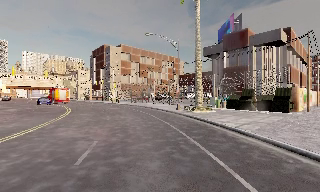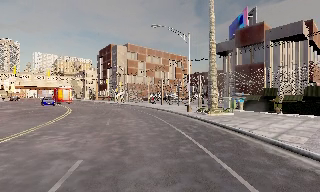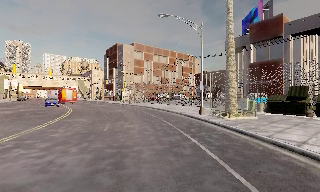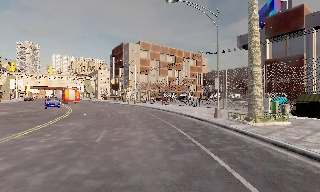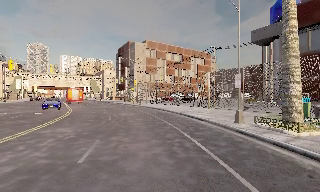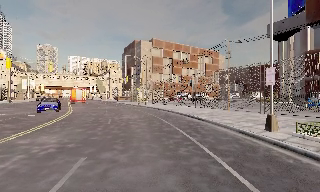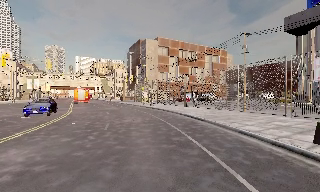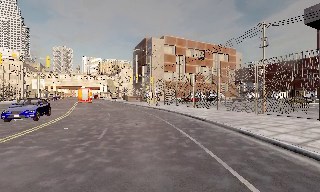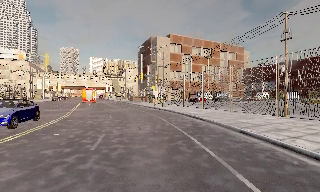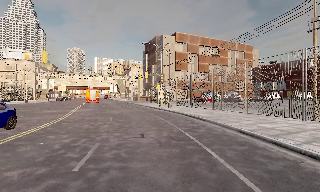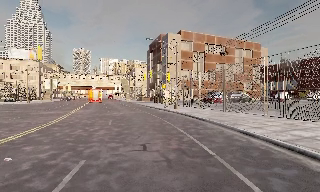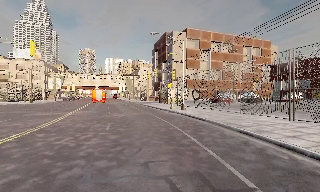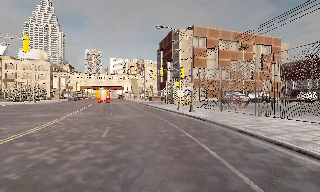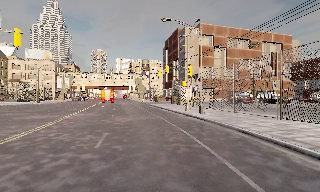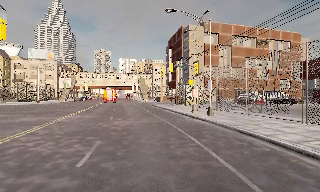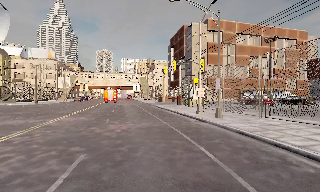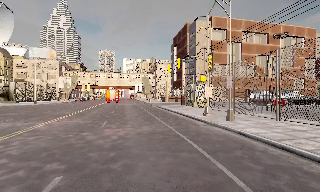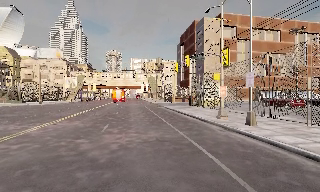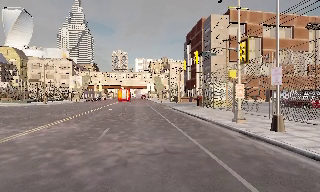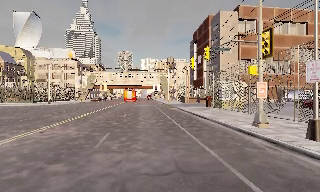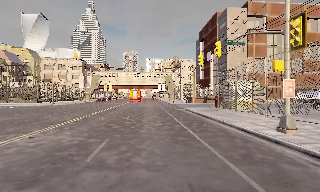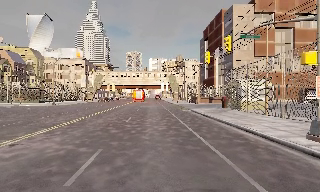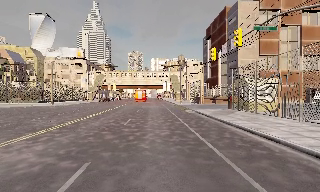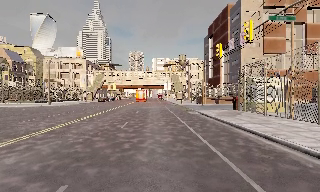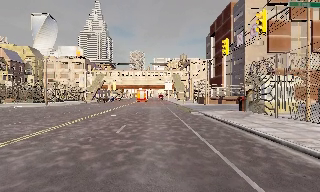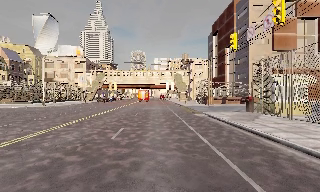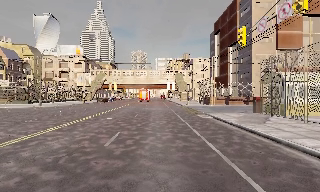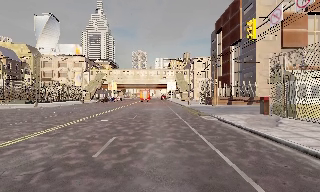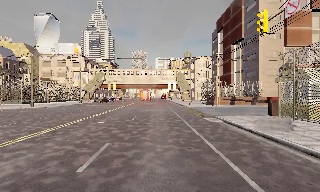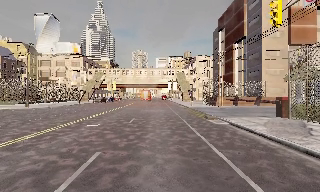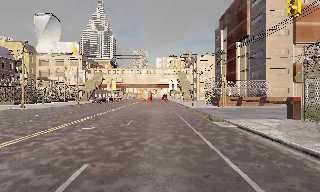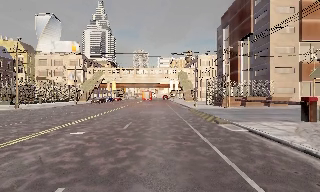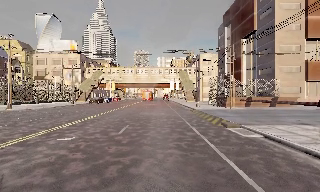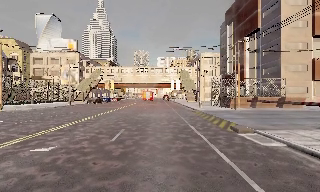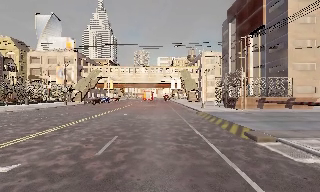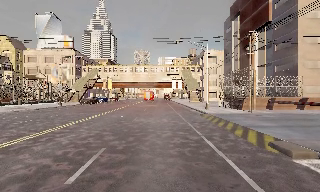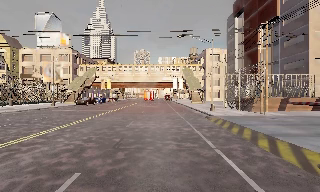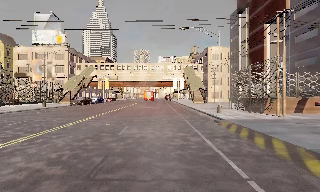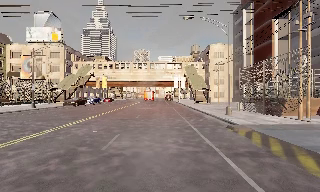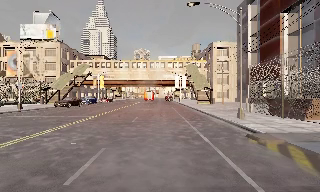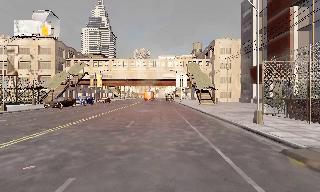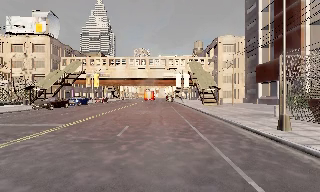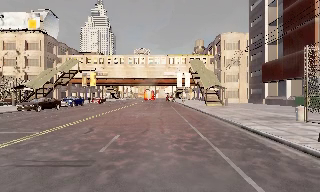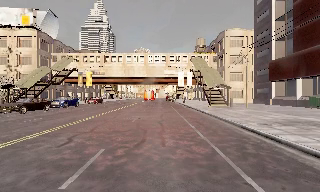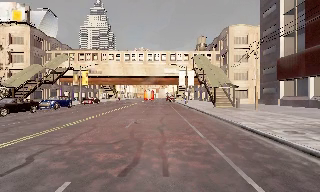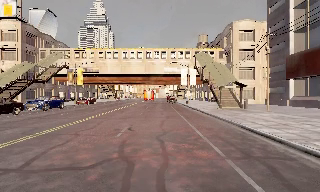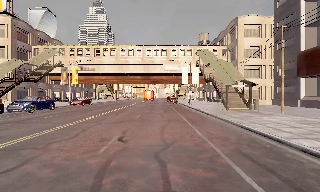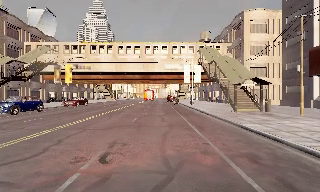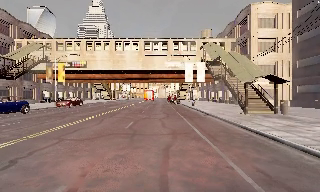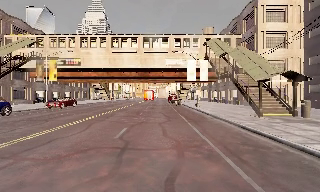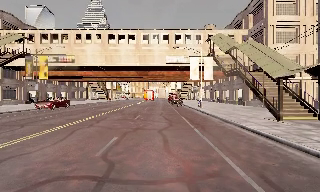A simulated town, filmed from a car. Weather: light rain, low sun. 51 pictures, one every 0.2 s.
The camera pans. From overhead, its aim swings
counterclockwise.
The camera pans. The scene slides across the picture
to the right.
0.0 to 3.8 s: The camera swings to its left by about 35 degrees, and the scene slides to the right. It travels forward, about 30 m.
3.8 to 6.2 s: The camera travels forward, about 12 m, so what stands in front looms larger.
6.2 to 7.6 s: The camera travels forward, about 11 m, so what stands in front looms larger. It gains speed.
7.6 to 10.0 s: The camera travels forward, about 20 m, so what stands in front looms larger.
The film runs forward here.
